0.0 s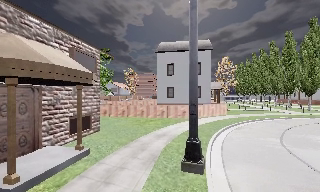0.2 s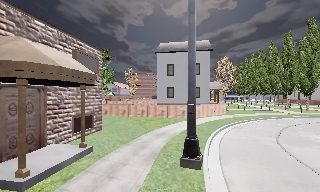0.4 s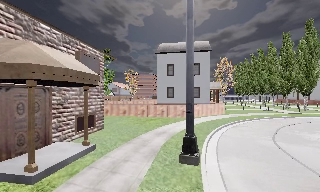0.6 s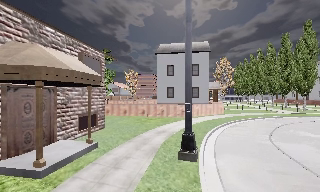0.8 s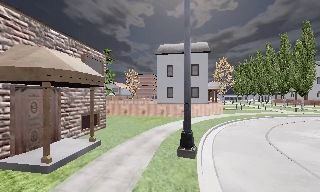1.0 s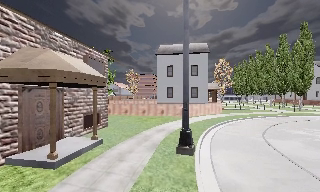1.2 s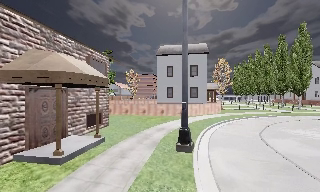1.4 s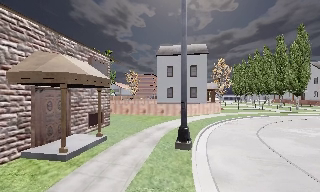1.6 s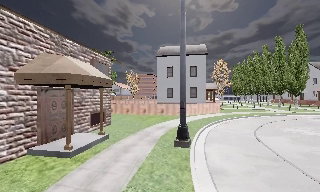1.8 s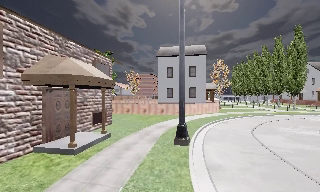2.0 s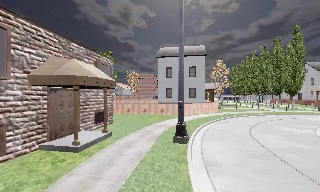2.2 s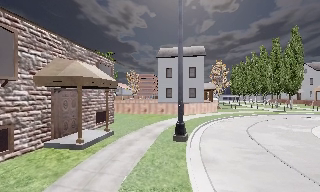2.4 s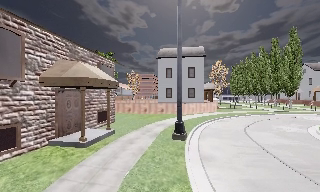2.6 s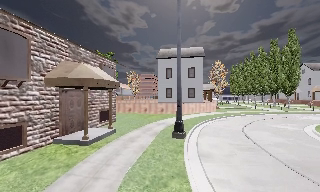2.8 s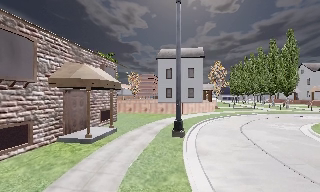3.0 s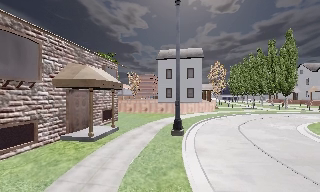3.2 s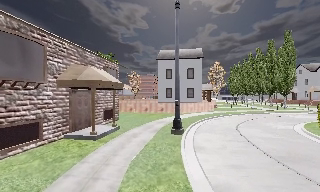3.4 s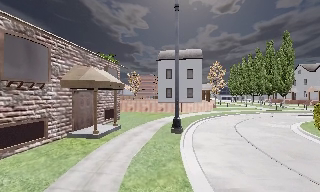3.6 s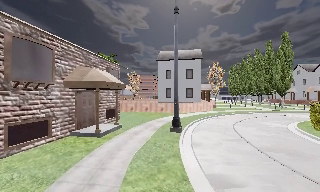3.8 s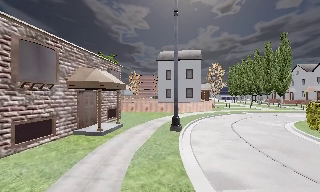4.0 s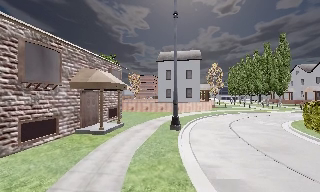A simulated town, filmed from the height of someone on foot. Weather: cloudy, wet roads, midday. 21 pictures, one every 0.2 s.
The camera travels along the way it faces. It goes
backward.
0.0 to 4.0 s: The camera travels backward, about 7 m, so what stands in front gets smaller.
The film runs backward here.
